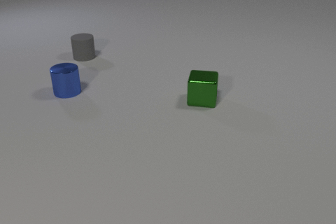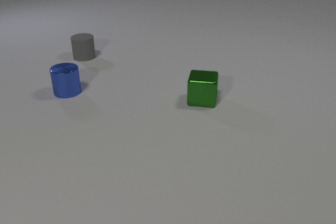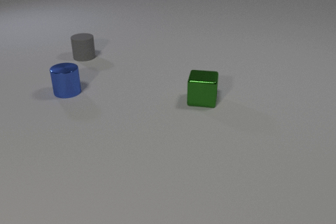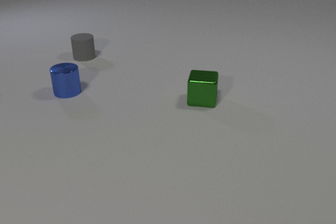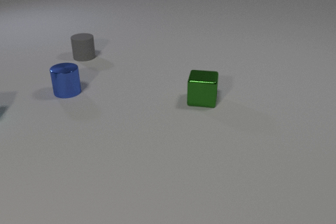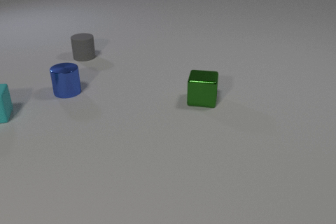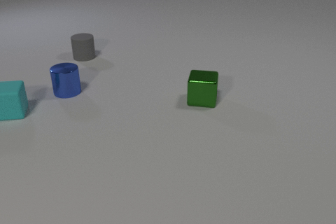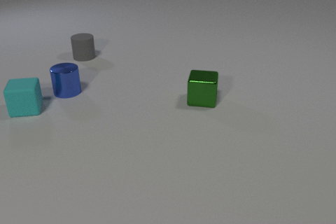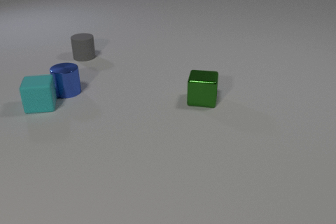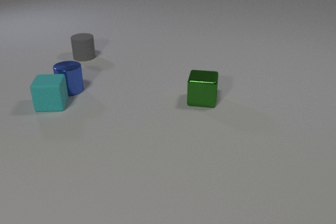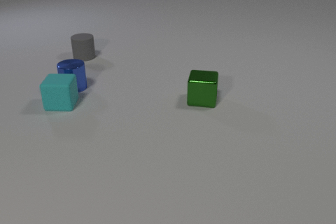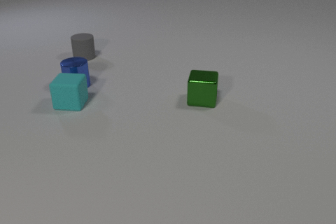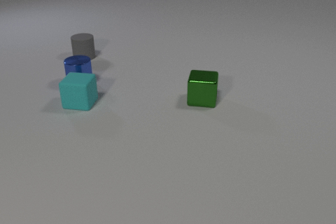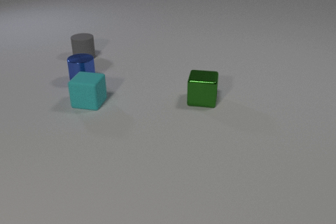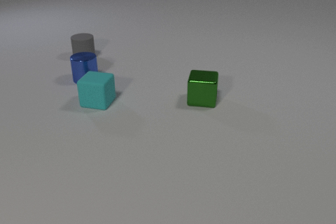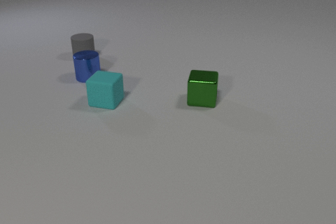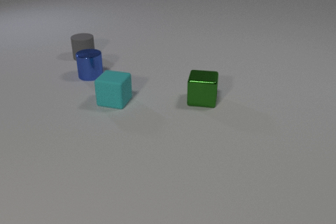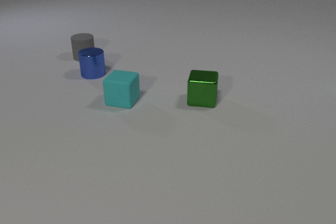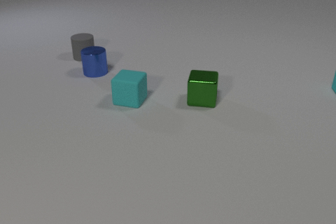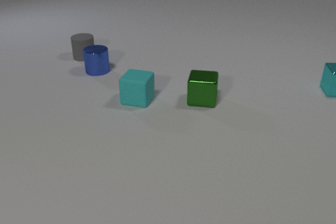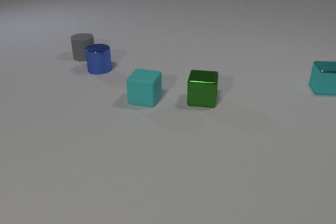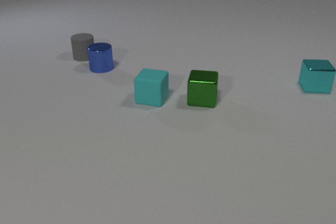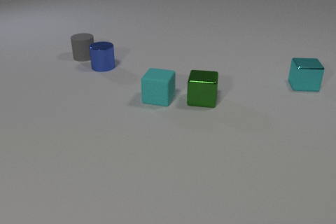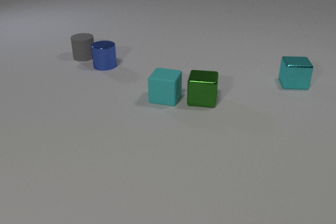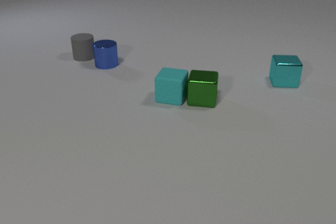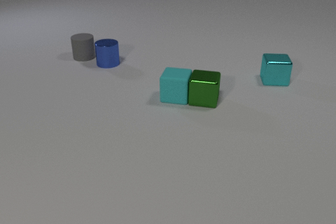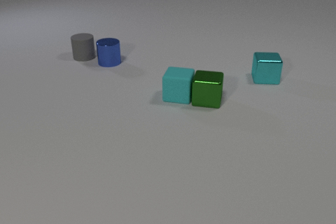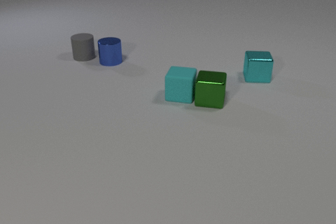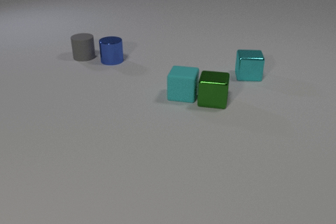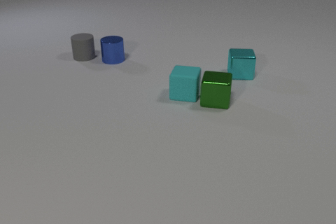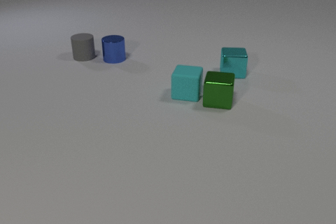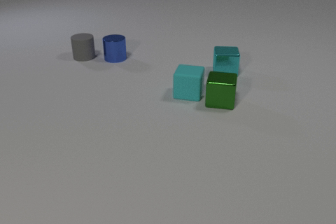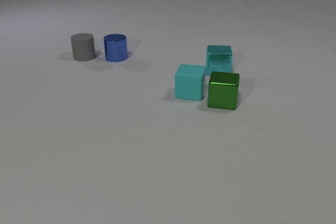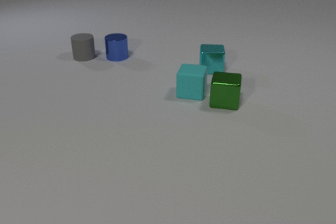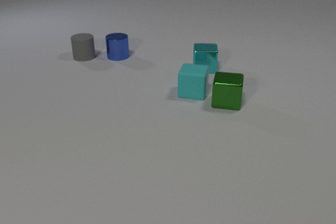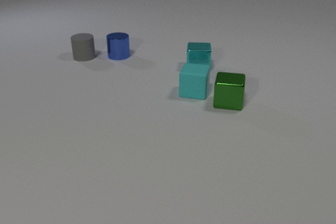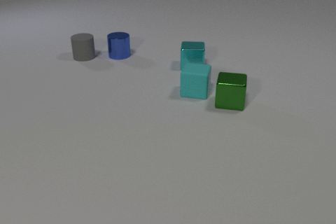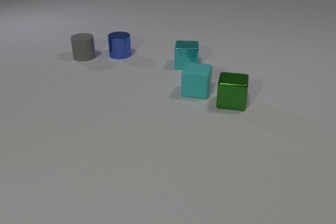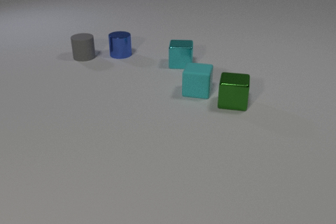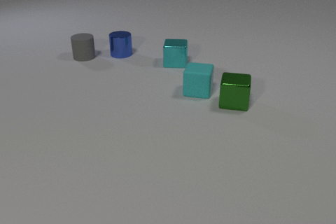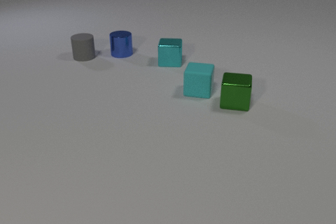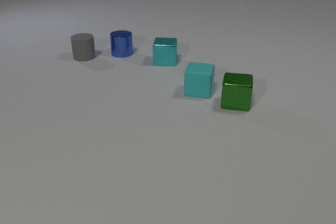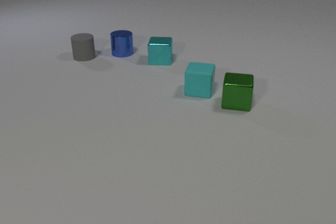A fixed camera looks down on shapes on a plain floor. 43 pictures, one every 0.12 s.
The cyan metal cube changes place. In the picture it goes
to the left.
The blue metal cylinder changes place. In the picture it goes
away from the camera.
0.00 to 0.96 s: The cyan rubber cube comes in at the left edge, slides to the right.
0.96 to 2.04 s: The cyan rubber cube slides to the right, spins clockwise seen from above by about 30 degrees, its near face sliding to the left. The blue metal cylinder slides away from the camera and to the right. The cyan rubber cube and the blue metal cylinder collide.
2.04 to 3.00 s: The cyan rubber cube slides to the right. The blue metal cylinder slides away from the camera and to the right. The cyan metal cube comes in at the right edge, slides to the left. The cyan rubber cube and the green metal cube collide.
3.00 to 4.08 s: The cyan rubber cube slides to the right and away from the camera. The blue metal cylinder slides away from the camera and to the right. The cyan metal cube slides to the left. The green metal cube slides to the right.
4.08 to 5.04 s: The cyan rubber cube slides to the right. The blue metal cylinder slides away from the camera and to the right. The cyan metal cube slides to the left and away from the camera. The green metal cube slides to the right.
How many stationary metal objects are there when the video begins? 2.
What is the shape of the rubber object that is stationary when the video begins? cylinder.
What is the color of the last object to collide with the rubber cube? green.
